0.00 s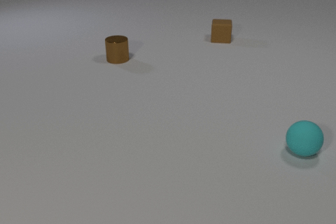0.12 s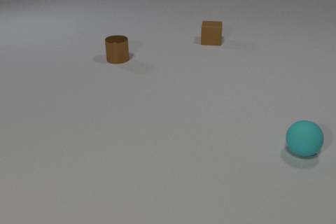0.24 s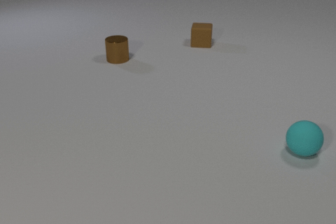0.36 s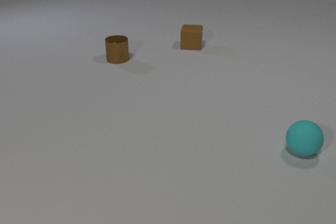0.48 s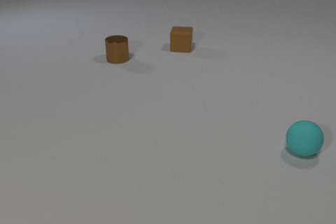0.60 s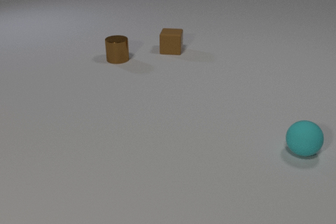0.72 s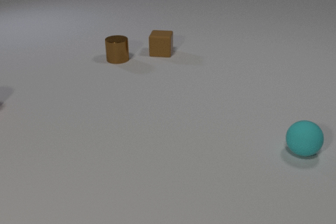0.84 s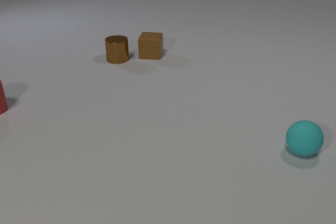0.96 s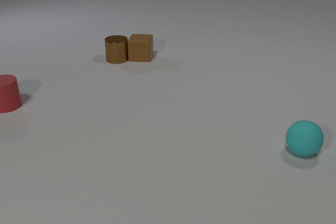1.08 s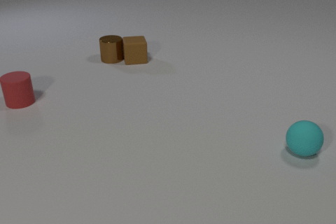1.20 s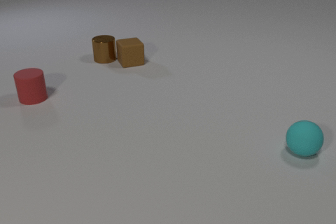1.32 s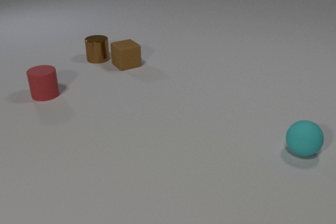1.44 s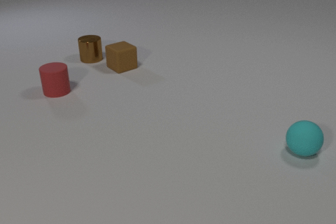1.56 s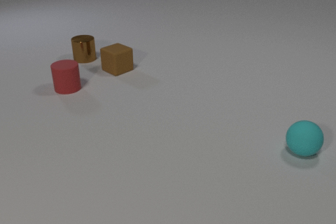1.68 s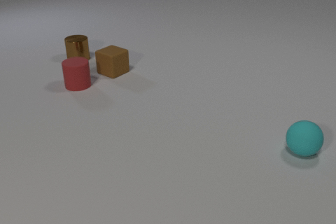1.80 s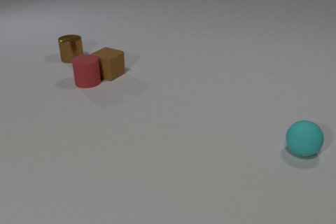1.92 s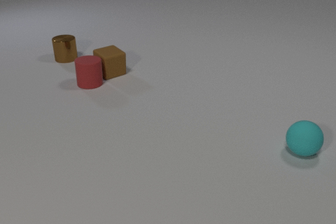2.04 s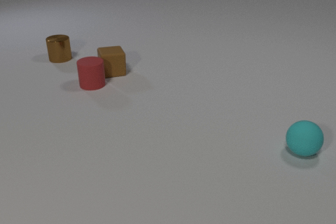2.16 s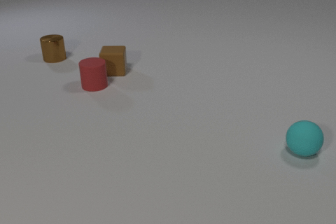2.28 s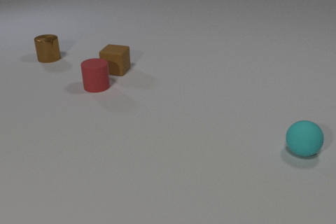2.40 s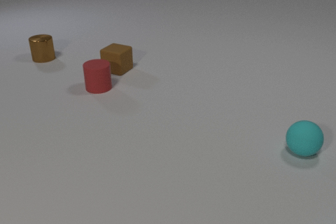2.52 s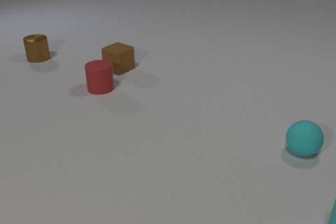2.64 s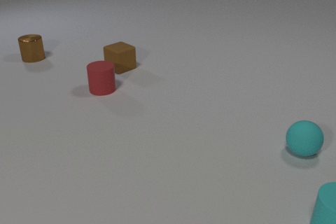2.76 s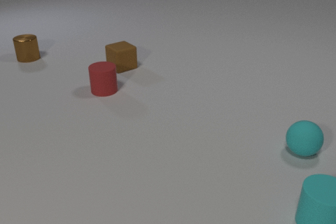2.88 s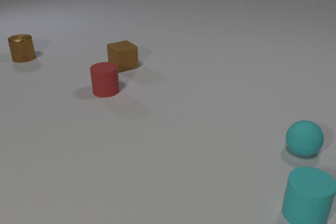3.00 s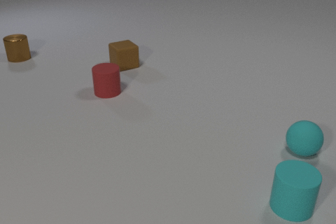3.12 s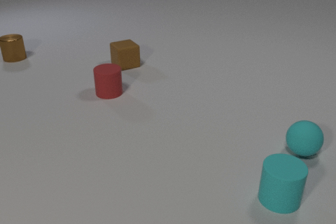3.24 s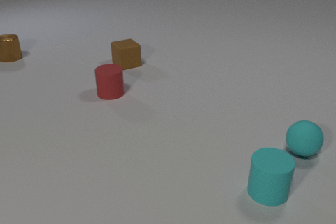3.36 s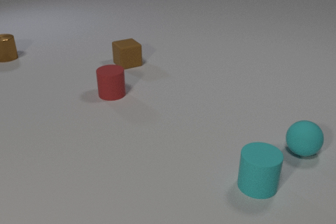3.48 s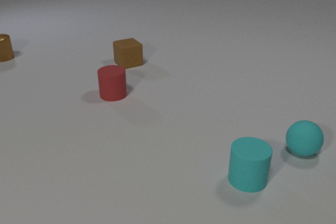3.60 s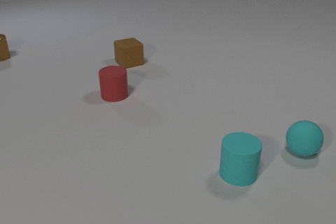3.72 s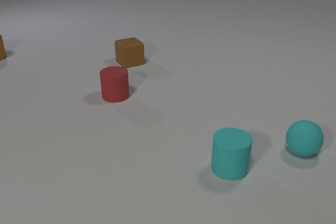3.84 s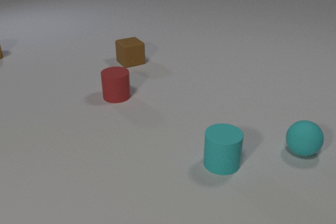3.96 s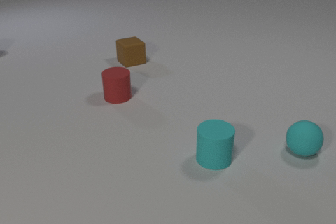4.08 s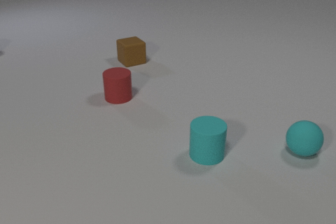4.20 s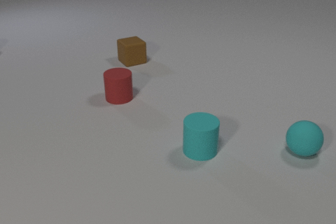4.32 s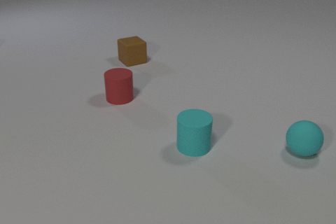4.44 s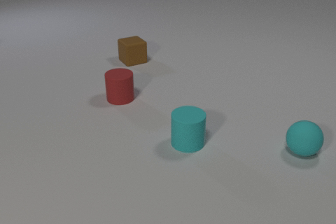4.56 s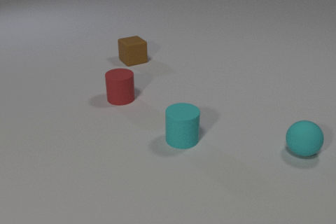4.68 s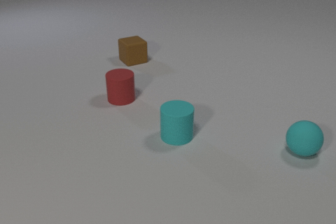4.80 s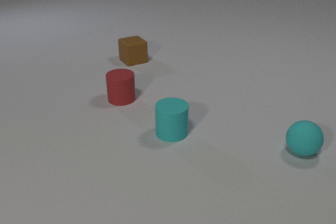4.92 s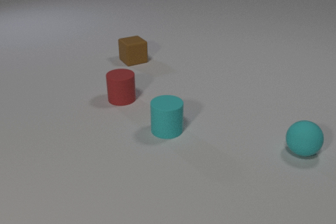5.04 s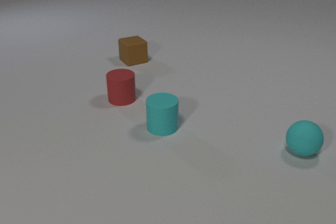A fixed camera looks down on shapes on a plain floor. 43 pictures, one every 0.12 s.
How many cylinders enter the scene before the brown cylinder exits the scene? 2.
What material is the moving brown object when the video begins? rubber.
What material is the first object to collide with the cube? metal.
0.00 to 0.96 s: The brown rubber cube slides to the left and toward the camera. The red rubber cylinder comes in at the left edge, slides to the right. The brown rubber cube and the brown metal cylinder collide.
0.96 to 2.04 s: The brown rubber cube slides toward the camera and to the left, spins so that its near face slides to the right, counterclockwise seen from above. The brown metal cylinder slides to the left. The red rubber cylinder slides to the right. The brown rubber cube and the red rubber cylinder collide.
2.04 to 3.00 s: The brown rubber cube slides away from the camera and to the right, spins so that its near face slides to the left, clockwise seen from above. The brown metal cylinder slides to the left. The red rubber cylinder slides toward the camera and to the right. The cyan rubber cylinder comes in at the right edge, slides to the left and away from the camera.
3.00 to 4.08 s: The brown rubber cube slides away from the camera and to the right. The brown metal cylinder slides to the left and away from the camera, leaves at the left edge. The red rubber cylinder slides toward the camera and to the right. The cyan rubber cylinder slides to the left and away from the camera.
4.08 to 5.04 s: The cyan rubber cylinder slides away from the camera and to the left.
